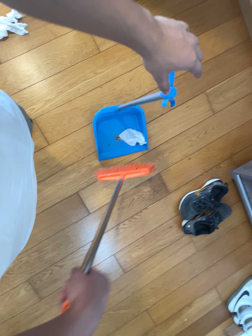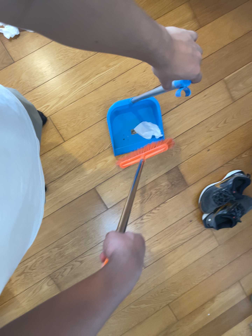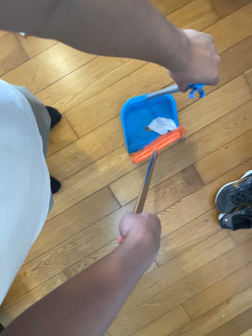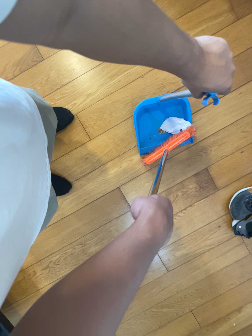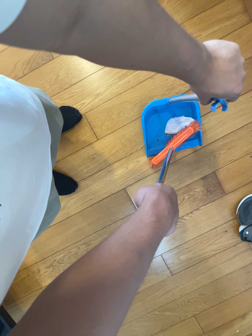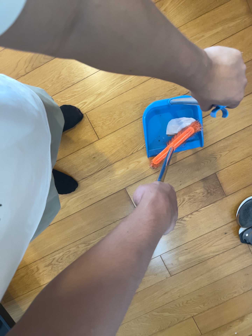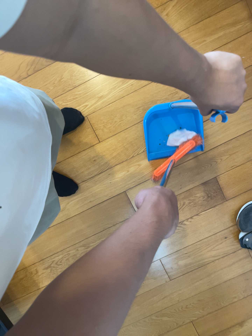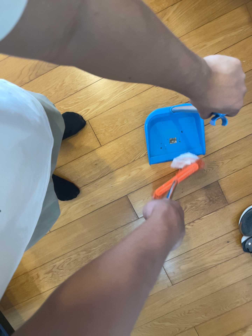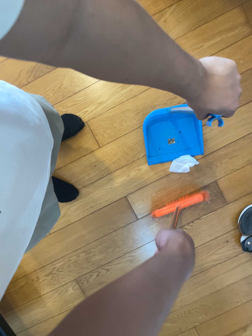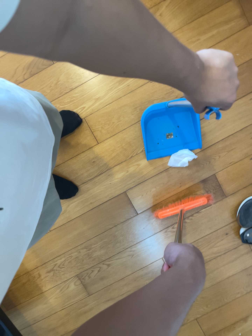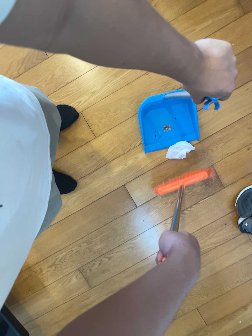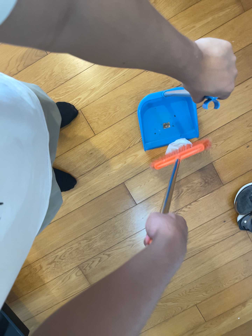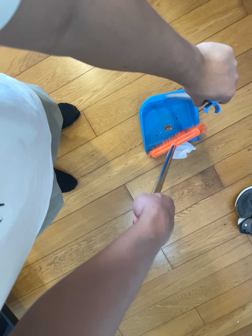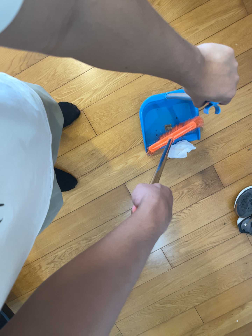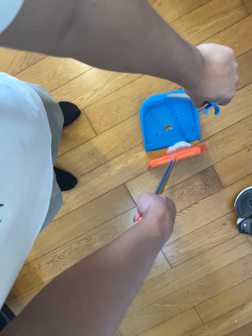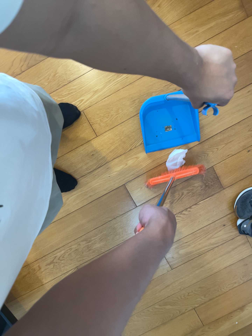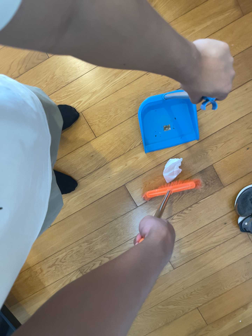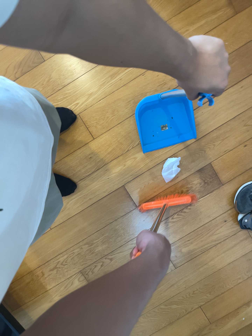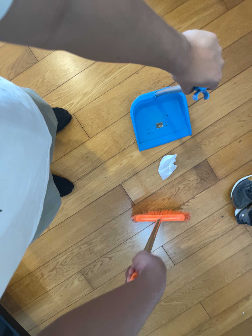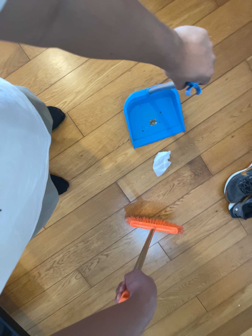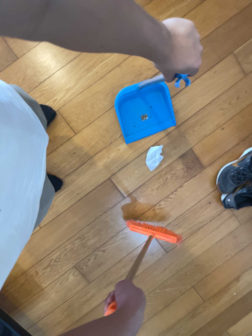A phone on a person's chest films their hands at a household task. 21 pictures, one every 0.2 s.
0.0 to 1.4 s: The camera pans to its left by about 15 degrees. It travels forward, about 9 cm, so what stands in front looms larger.
1.4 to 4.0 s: The camera rolls about its line of sight by about 10 degrees, and the scene rotates counterclockwise.
The film runs backward here.
